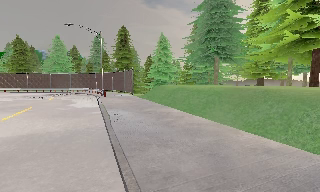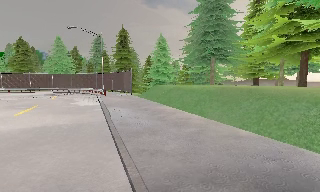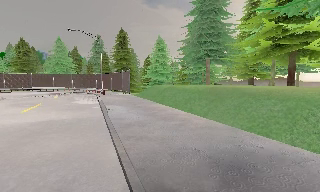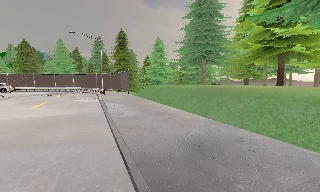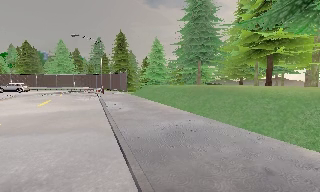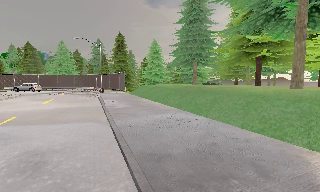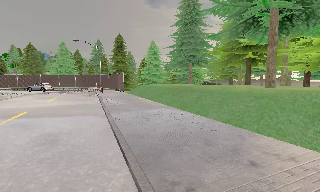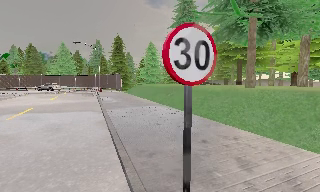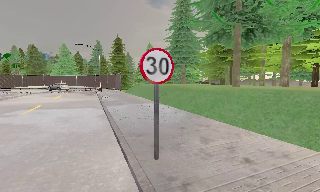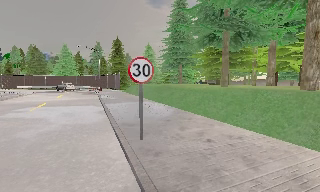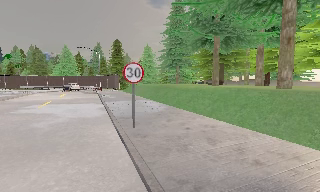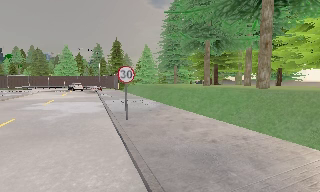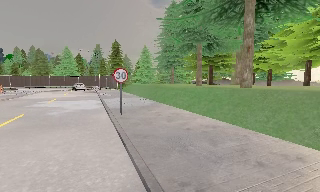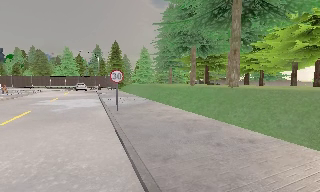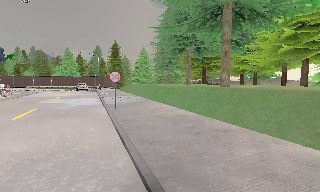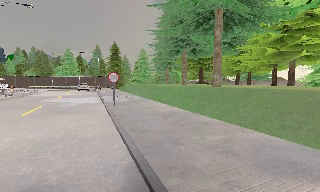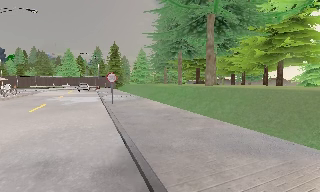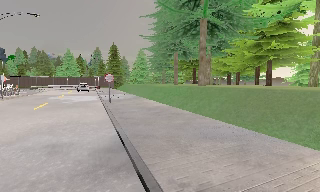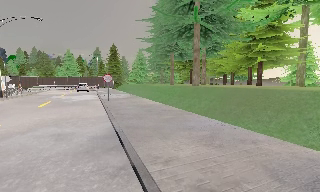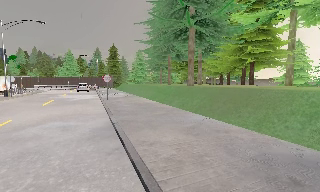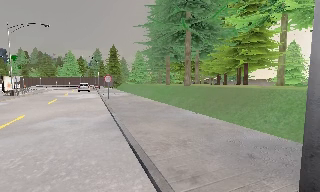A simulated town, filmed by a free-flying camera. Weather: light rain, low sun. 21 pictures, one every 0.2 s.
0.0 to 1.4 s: The camera travels backward and to its right, about 8 m, so what stands in front gets smaller.
1.4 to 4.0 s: The camera travels backward, about 14 m, so what stands in front gets smaller.
The film runs backward here.
